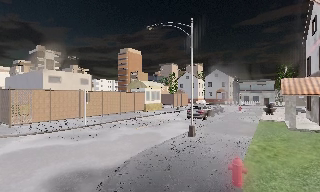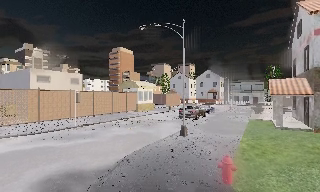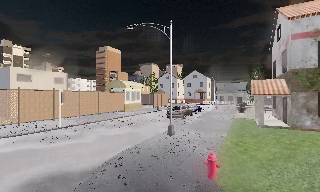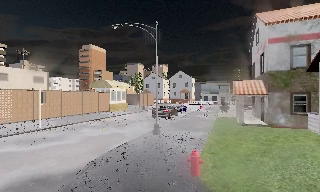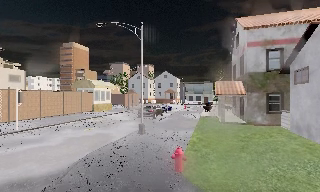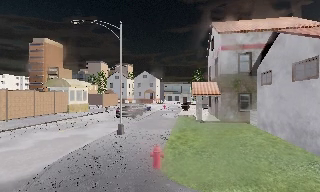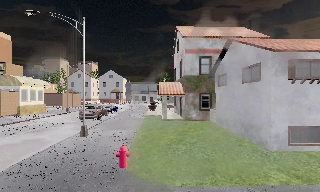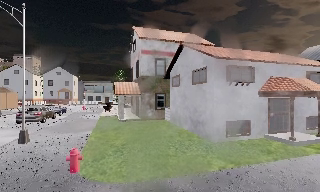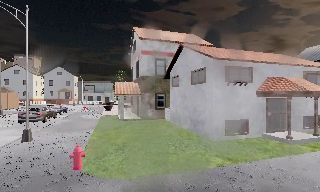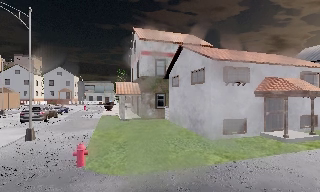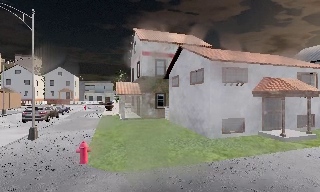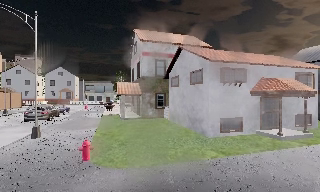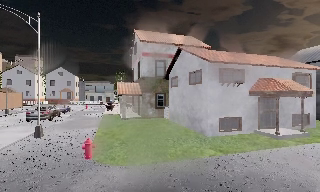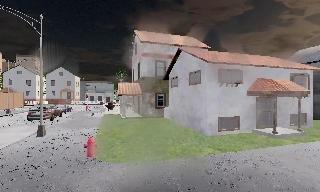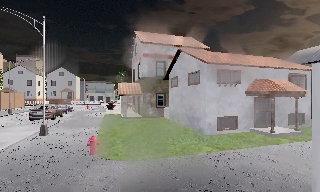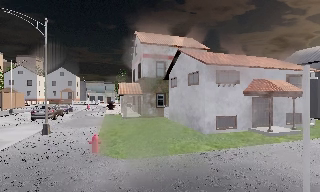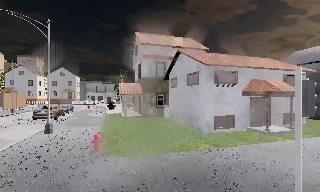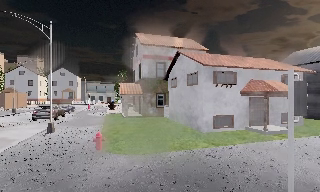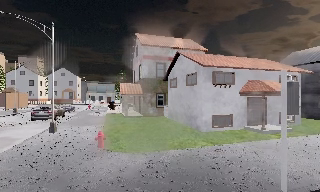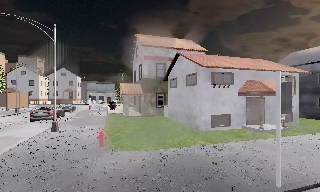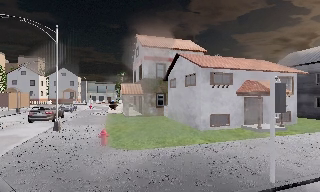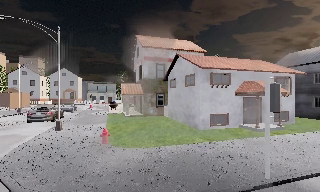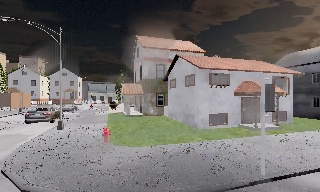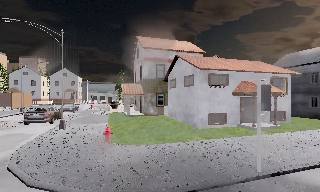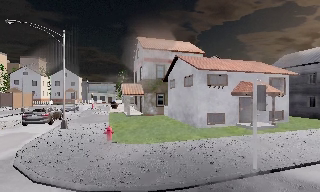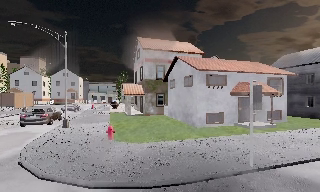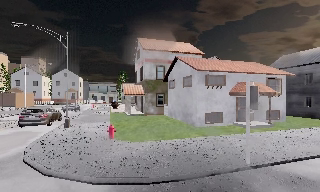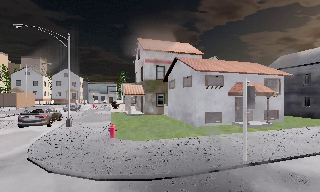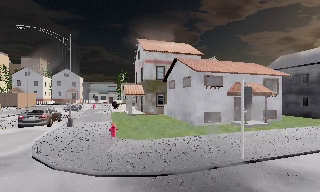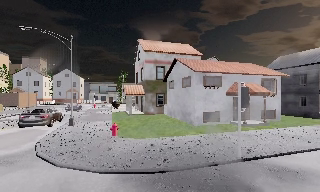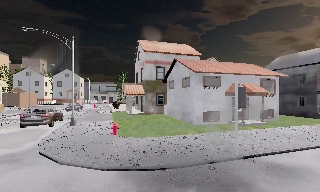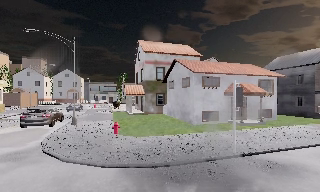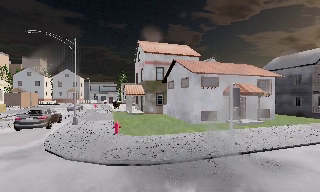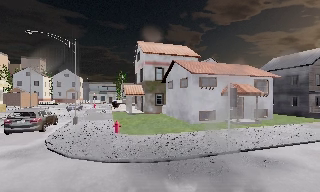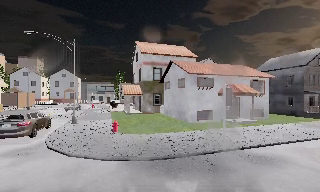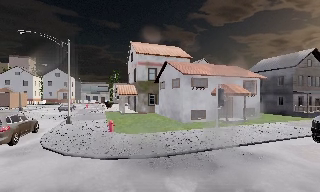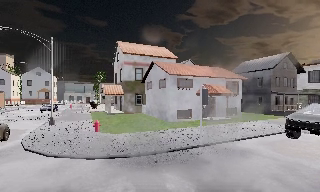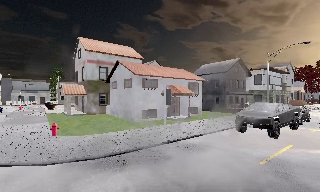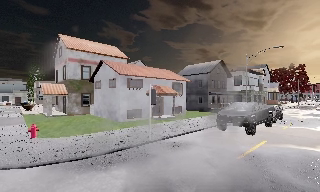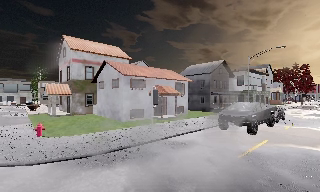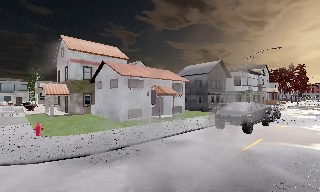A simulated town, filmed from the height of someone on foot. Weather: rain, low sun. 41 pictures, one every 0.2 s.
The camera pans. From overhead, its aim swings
clockwise.
The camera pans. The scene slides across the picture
to the left.
0.0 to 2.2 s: The camera swings to its right by about 50 degrees, and the scene slides to the left. It travels backward, about 2 m.
2.2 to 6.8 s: The camera travels backward, about 5 m, so what stands in front gets smaller.
6.8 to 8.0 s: The camera swings to its right by about 25 degrees, and the scene slides to the left. It travels backward, about 1 m, so what stands in front gets smaller.
The film runs backward here.
